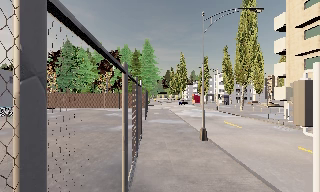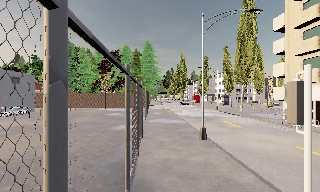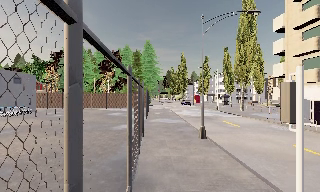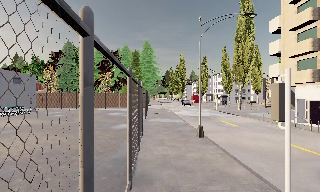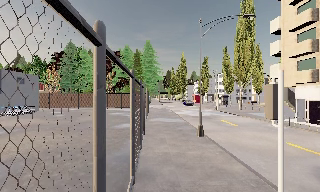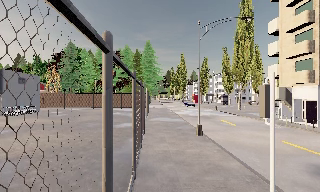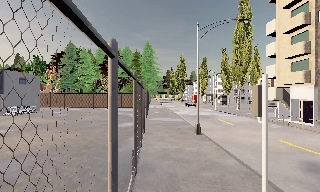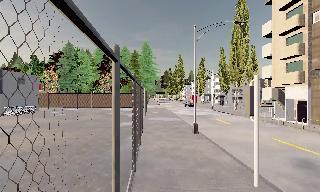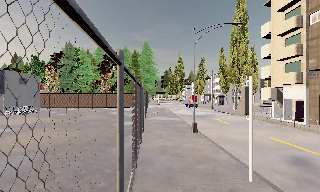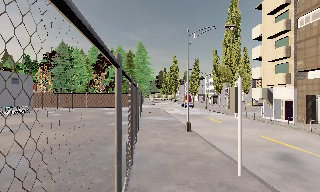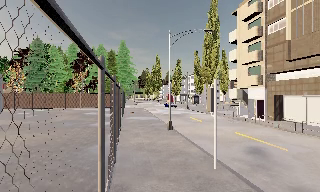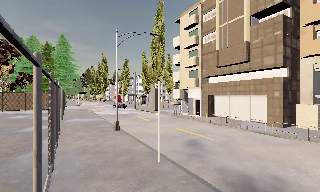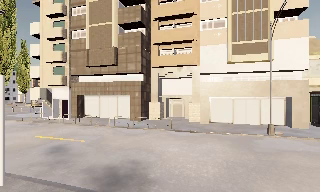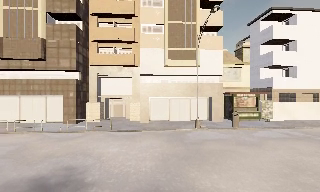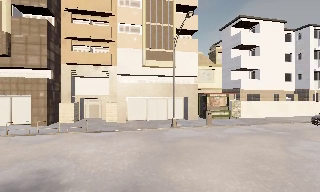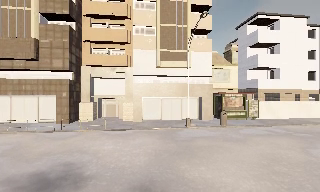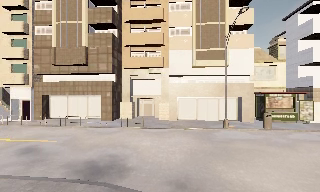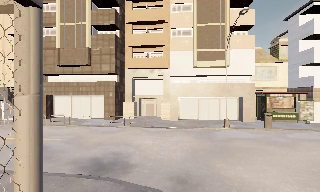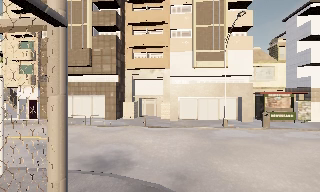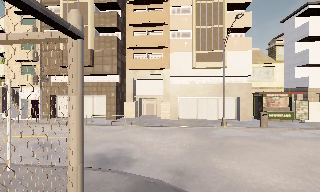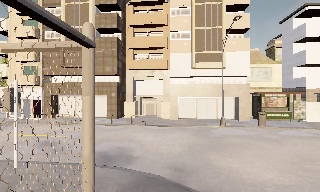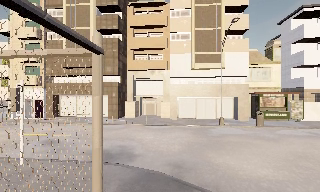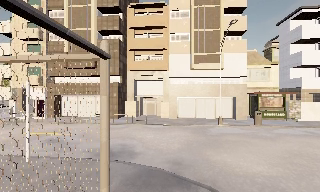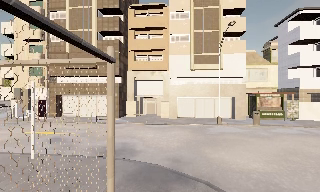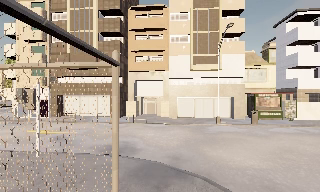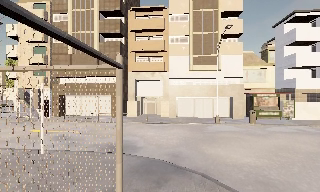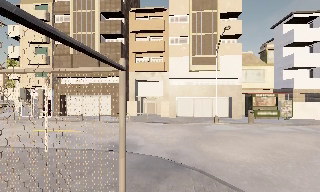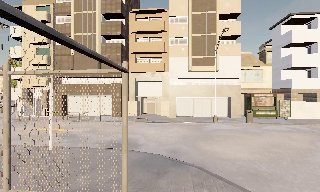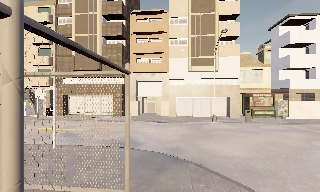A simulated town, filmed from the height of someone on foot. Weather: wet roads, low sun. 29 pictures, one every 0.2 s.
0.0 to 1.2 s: The camera travels backward, about 1.5 m, so what stands in front gets smaller.
1.2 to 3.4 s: The camera pans to its right, which is clockwise from overhead, by about 80 degrees. It travels backward, about 3 m.
3.4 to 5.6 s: The camera travels backward, about 3 m, so what stands in front gets smaller.
The film runs backward here.
